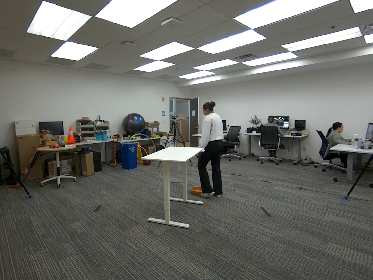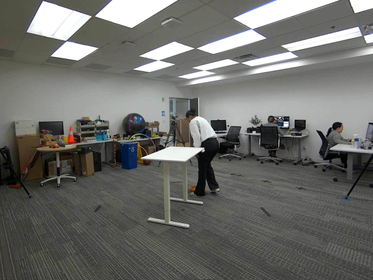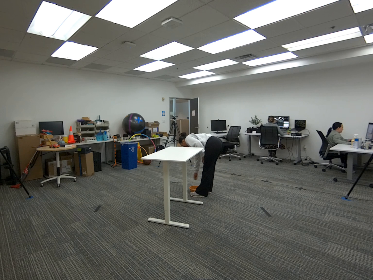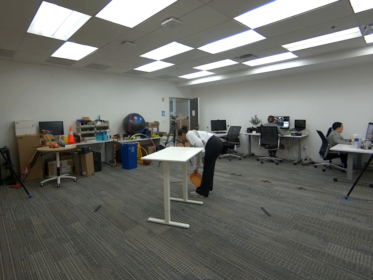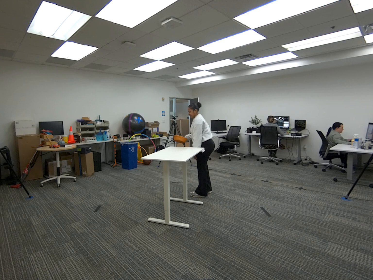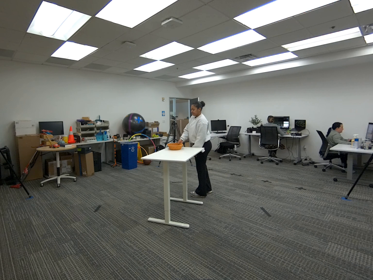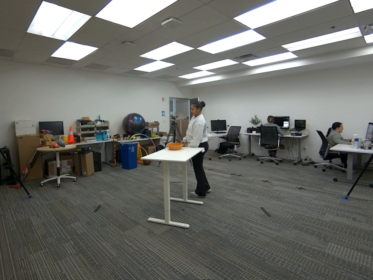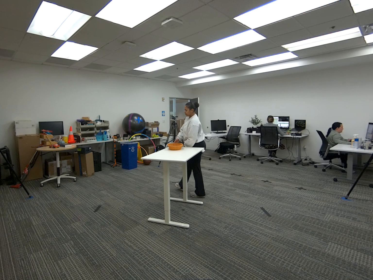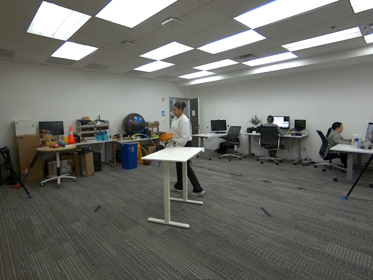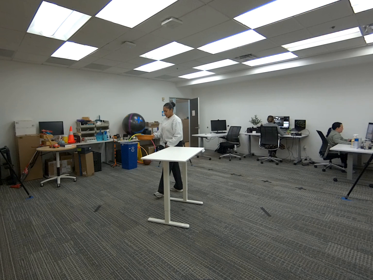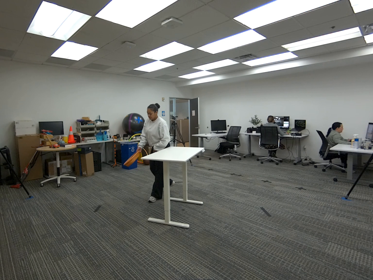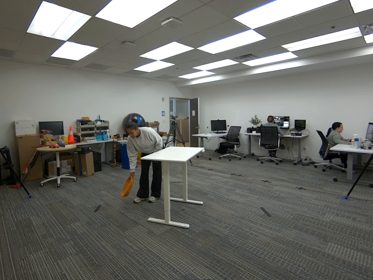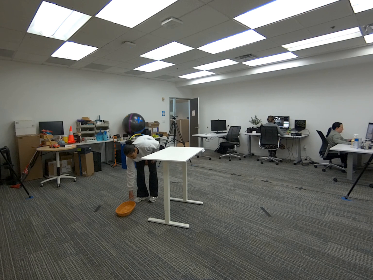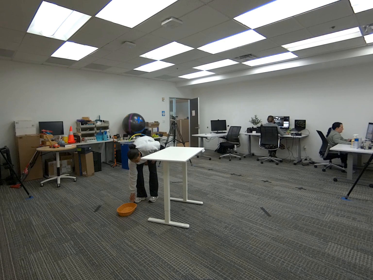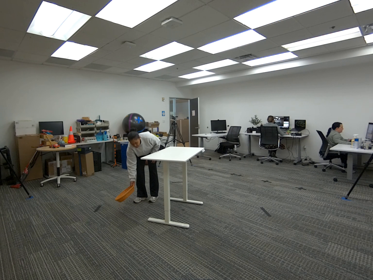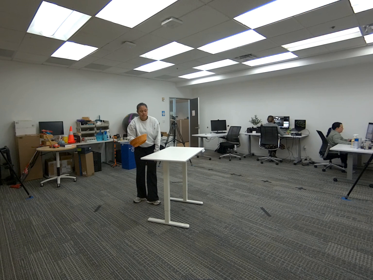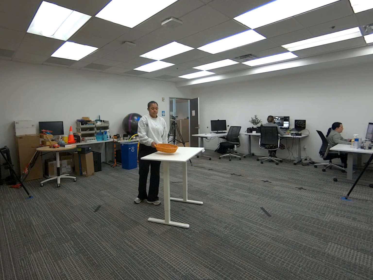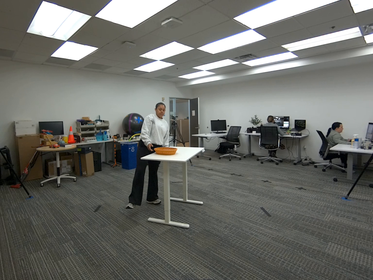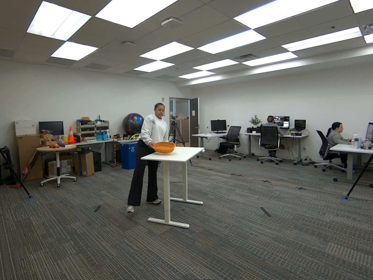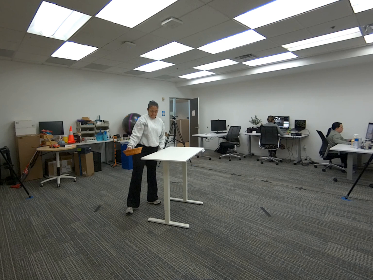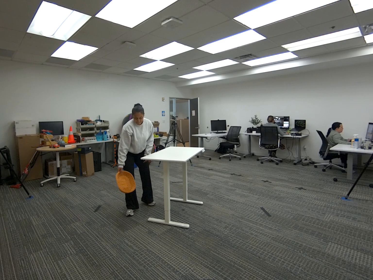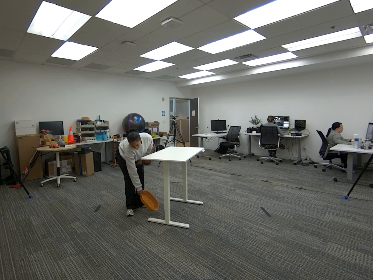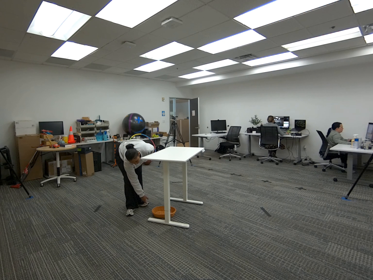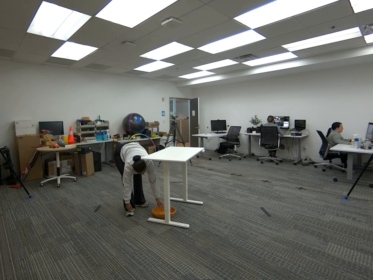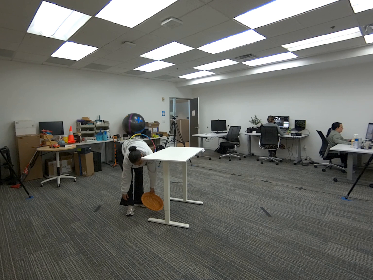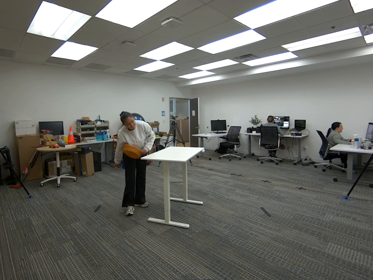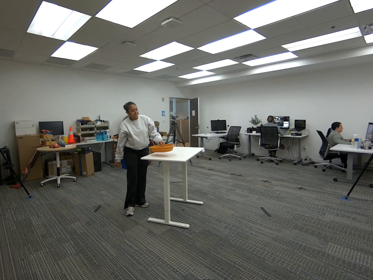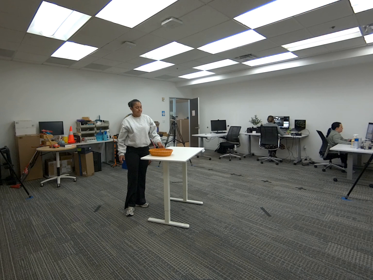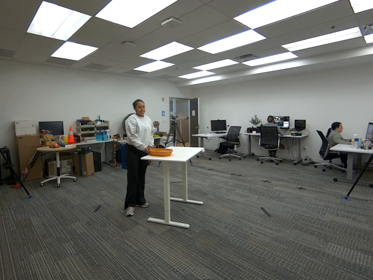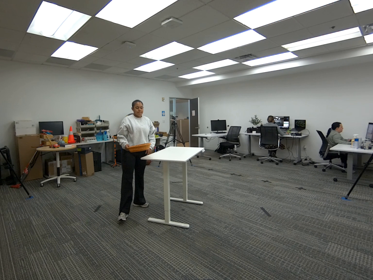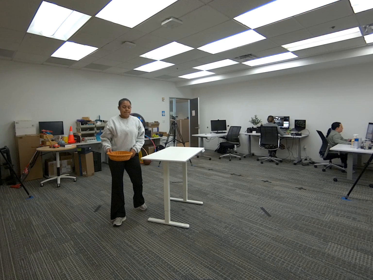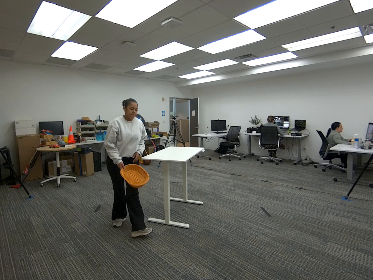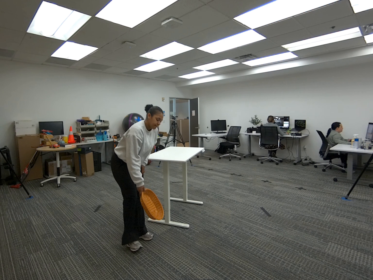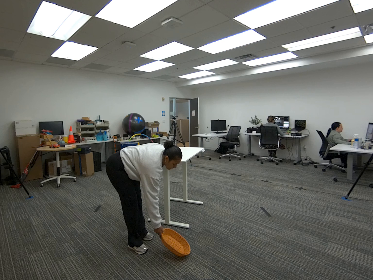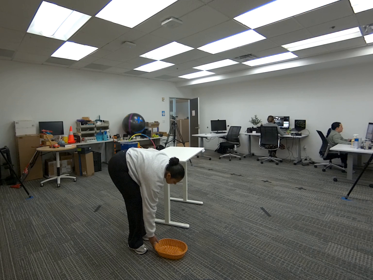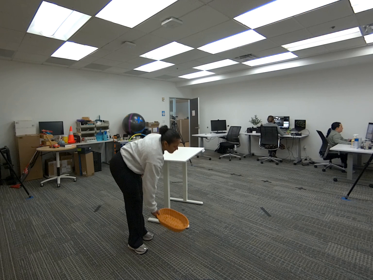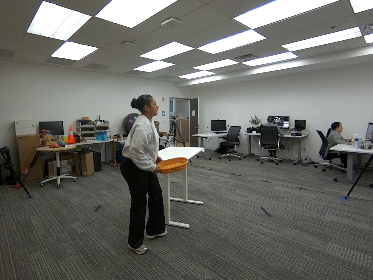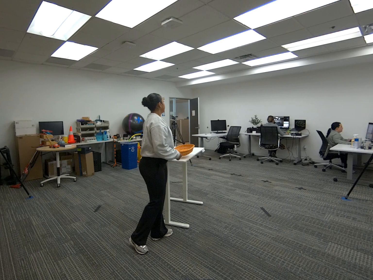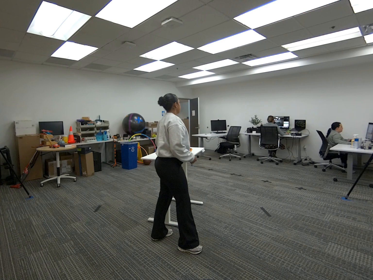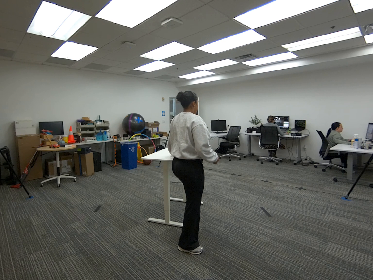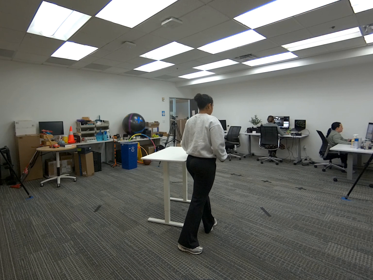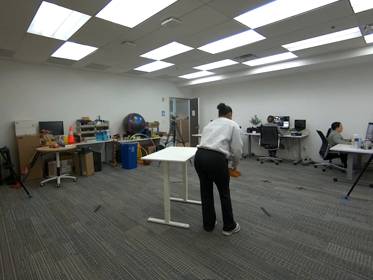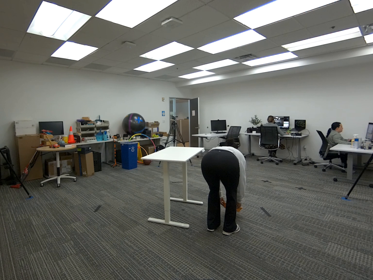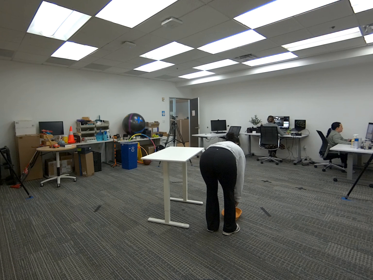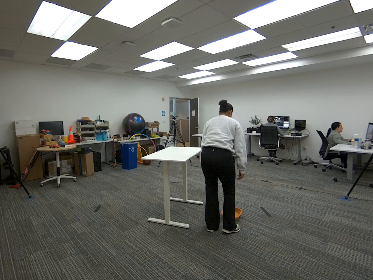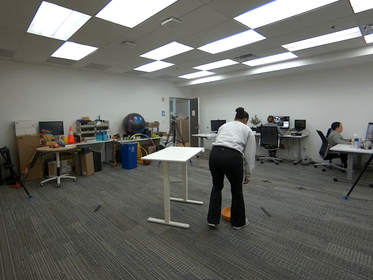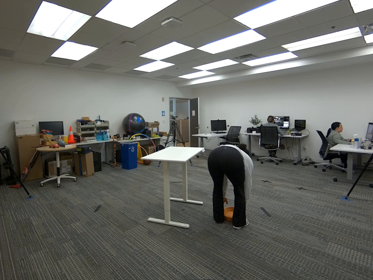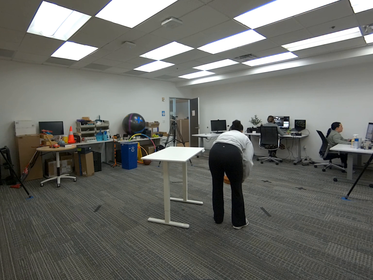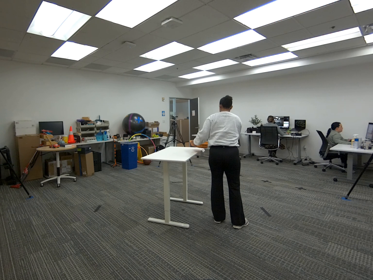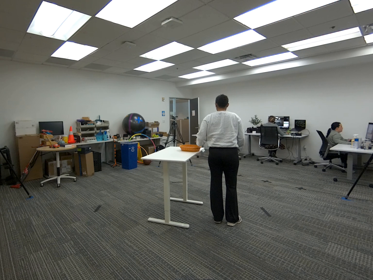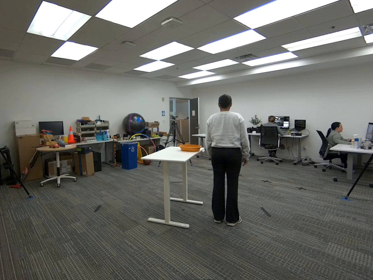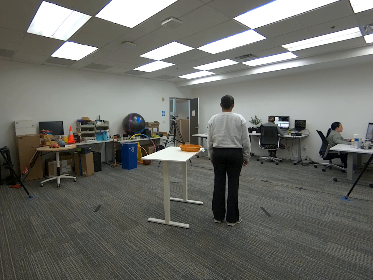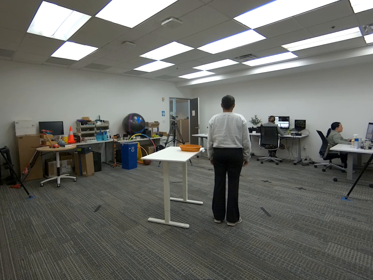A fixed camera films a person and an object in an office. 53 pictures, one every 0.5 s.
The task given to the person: Walk to the woven basket from the ground, pick up the basket with your both hands and place the basket on the white desk.
